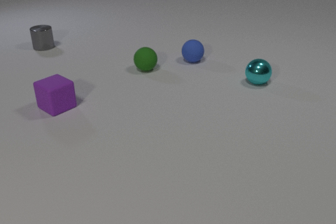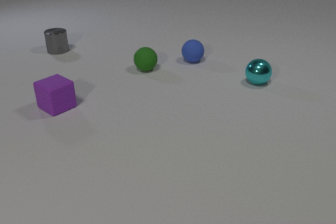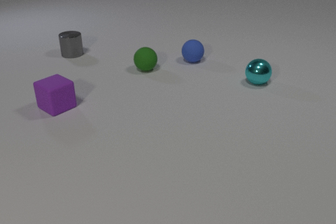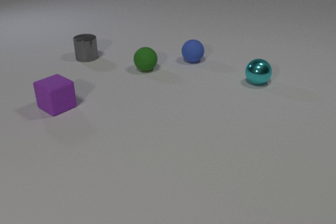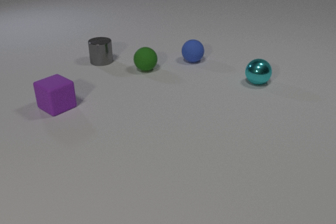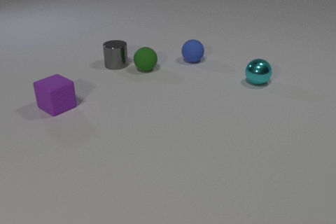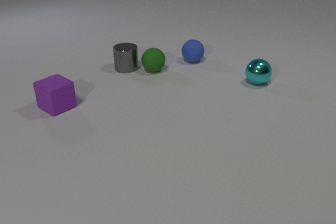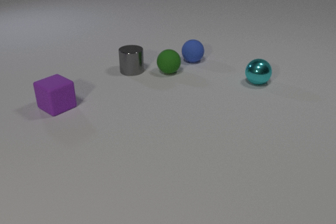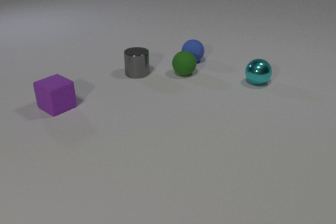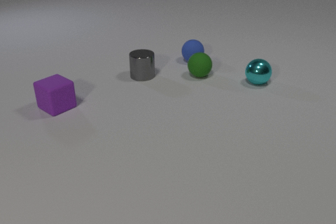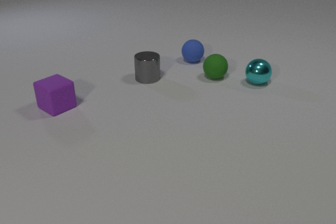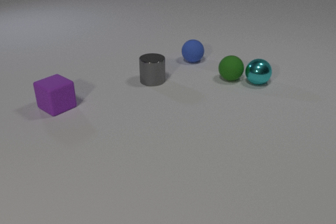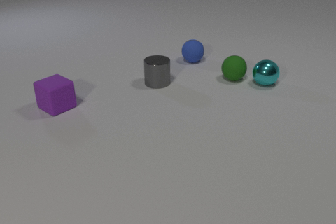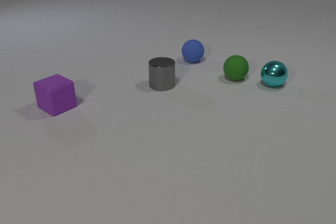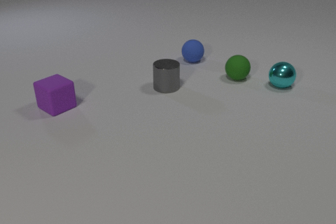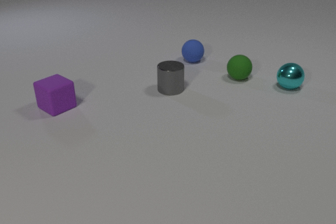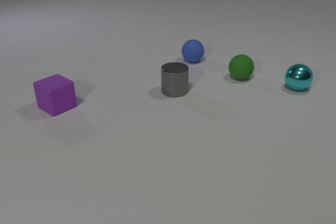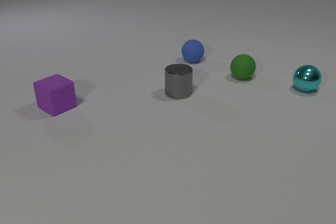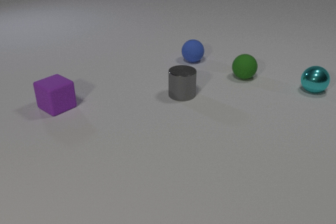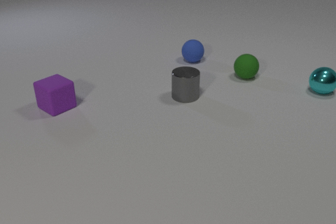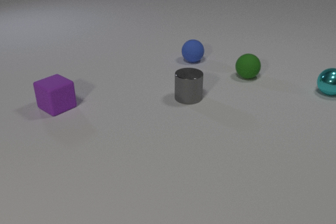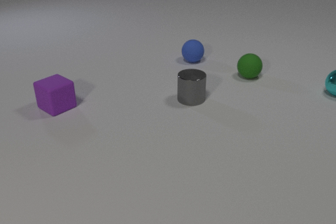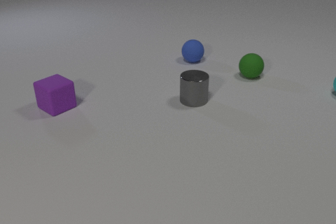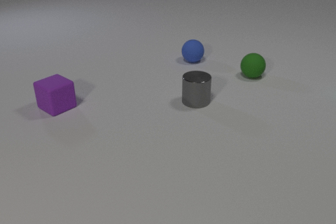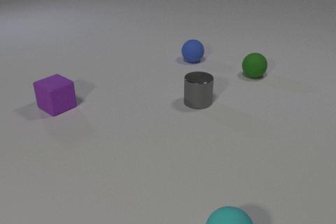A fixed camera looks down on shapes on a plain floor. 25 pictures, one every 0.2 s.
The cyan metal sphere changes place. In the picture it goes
to the right.
The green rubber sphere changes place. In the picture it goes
to the right.
0.0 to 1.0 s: The gray metal cylinder slides to the right and toward the camera.
1.0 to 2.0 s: The gray metal cylinder slides toward the camera and to the right. The green rubber sphere rolls to the right. The gray metal cylinder and the green rubber sphere collide.
2.0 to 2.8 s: The gray metal cylinder slides toward the camera and to the right. The green rubber sphere rolls to the right. The cyan metal sphere rolls to the right. The green rubber sphere and the cyan metal sphere collide.
2.8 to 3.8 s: The gray metal cylinder slides toward the camera and to the right. The green rubber sphere rolls to the right. The cyan metal sphere rolls to the right.
3.8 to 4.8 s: The gray metal cylinder slides to the right and toward the camera. The green rubber sphere rolls to the right. The cyan metal sphere rolls to the right, leaves at the right edge. The cyan rubber sphere comes in at the bottom edge, rolls away from the camera.
How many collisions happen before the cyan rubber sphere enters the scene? 2.
What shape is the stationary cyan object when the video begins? sphere.
Are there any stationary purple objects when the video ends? yes.
